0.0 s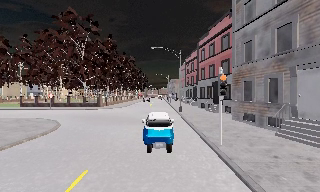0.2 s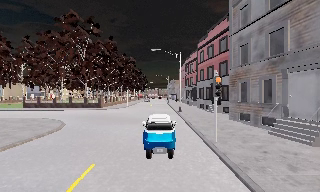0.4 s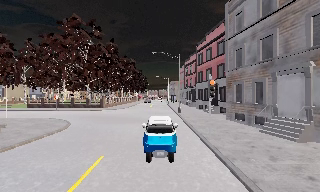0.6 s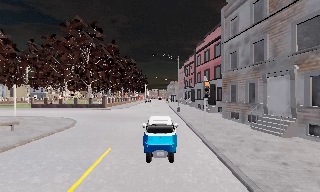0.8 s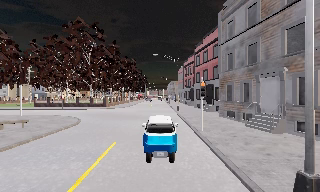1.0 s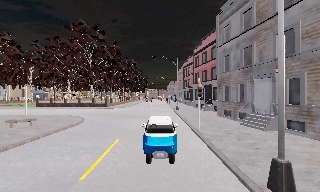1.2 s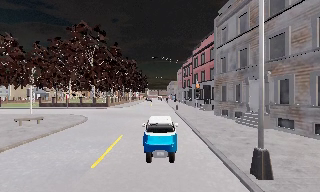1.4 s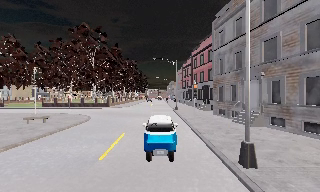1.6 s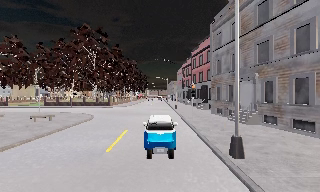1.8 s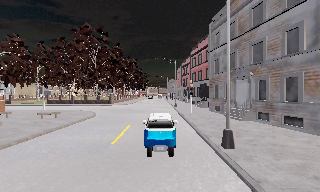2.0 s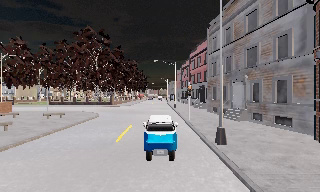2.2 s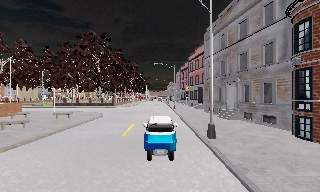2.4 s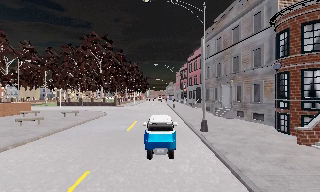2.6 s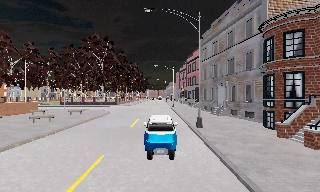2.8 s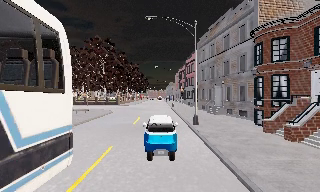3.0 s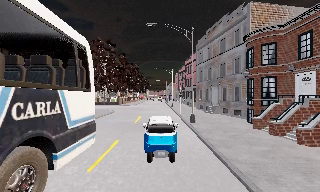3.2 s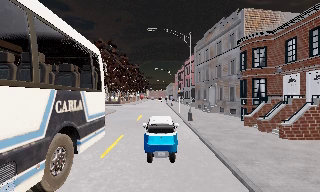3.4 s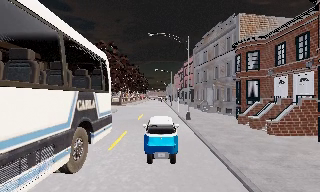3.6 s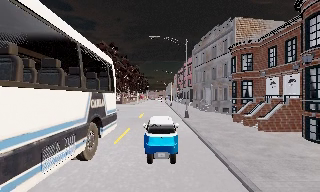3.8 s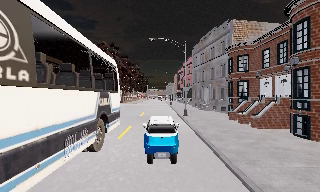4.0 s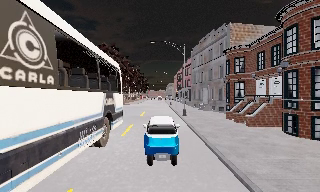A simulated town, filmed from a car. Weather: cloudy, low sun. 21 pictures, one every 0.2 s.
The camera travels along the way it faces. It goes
backward.
0.0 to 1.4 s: The camera travels backward, about 5 m, so what stands in front gets smaller.
1.4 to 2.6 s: The camera travels backward, about 6 m, so what stands in front gets smaller. It gains speed.
2.6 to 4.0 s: The camera travels backward, about 6 m, so what stands in front gets smaller.
The film runs backward here.
